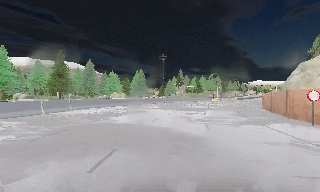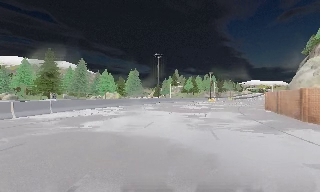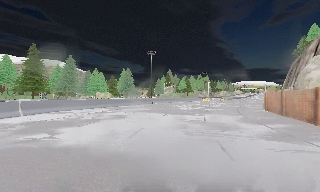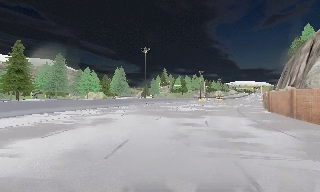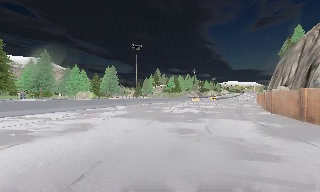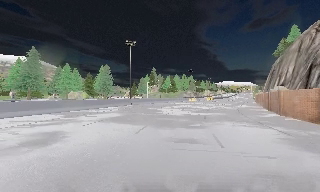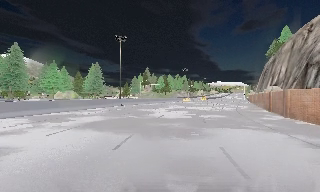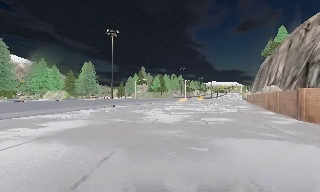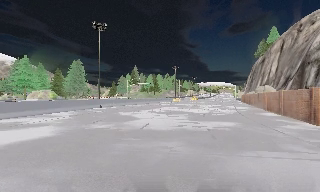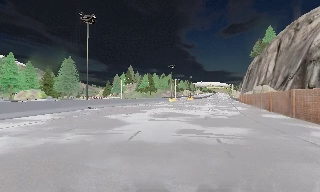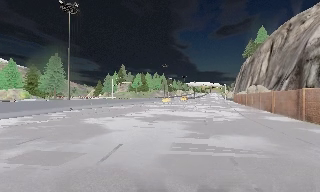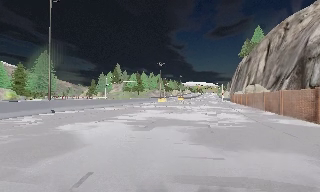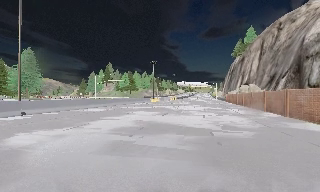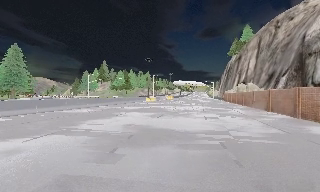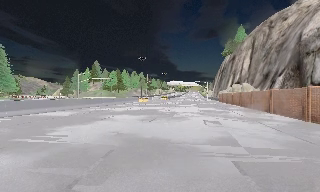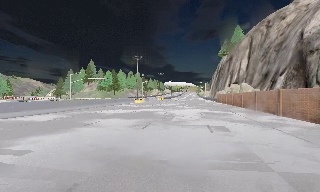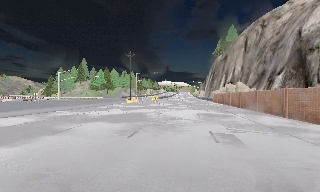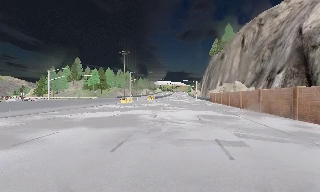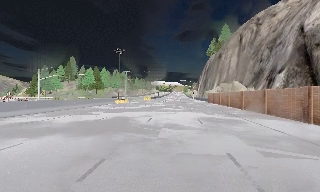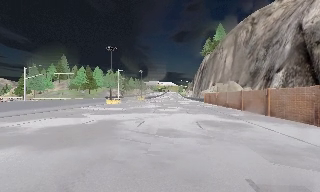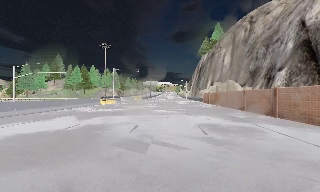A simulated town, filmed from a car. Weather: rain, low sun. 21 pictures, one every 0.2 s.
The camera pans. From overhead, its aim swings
clockwise.
The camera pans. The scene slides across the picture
to the left.
0.0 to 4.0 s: The scene slides to the left, as the camera pans about 35 degrees to its right. It travels forward, about 40 m.
The film runs forward here.
